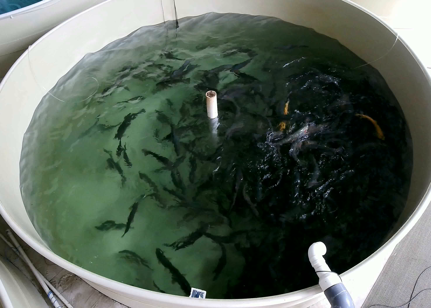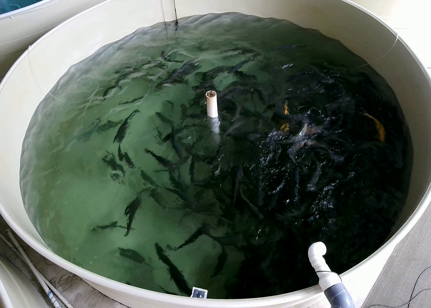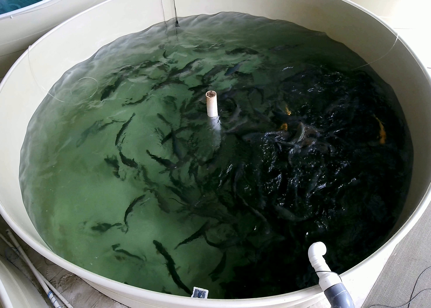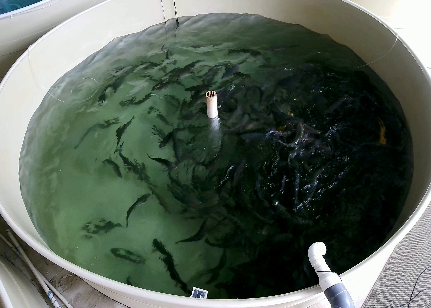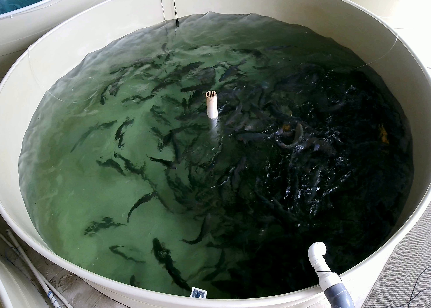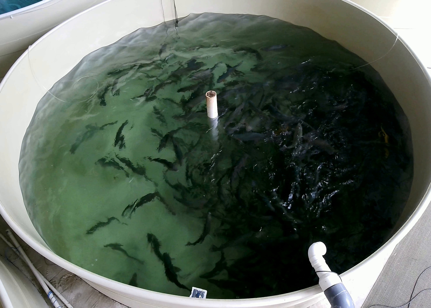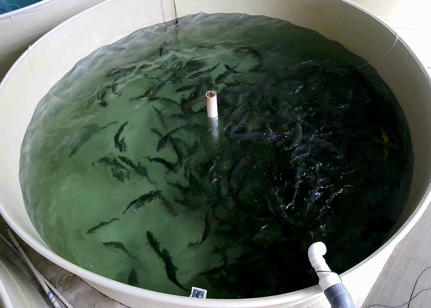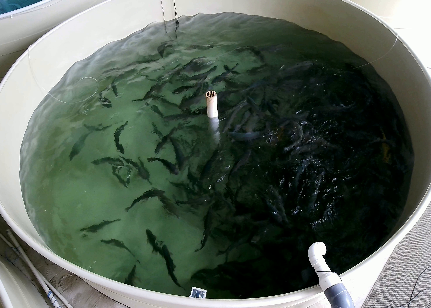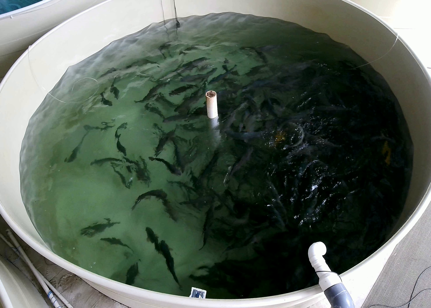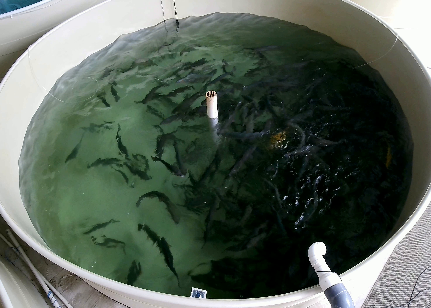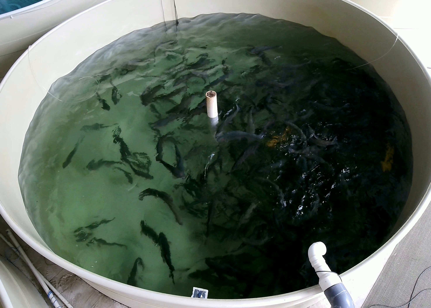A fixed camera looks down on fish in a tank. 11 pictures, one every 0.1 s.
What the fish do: Weak feeding.
